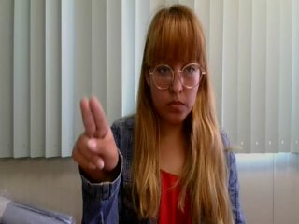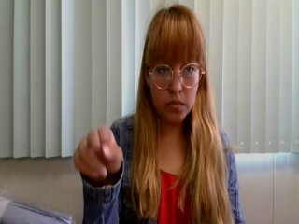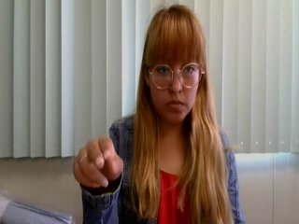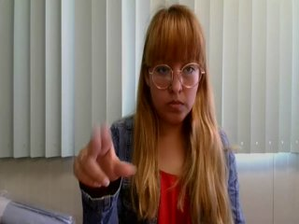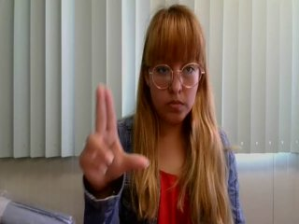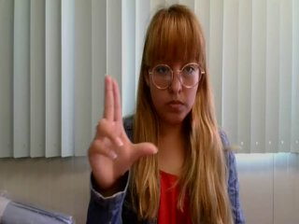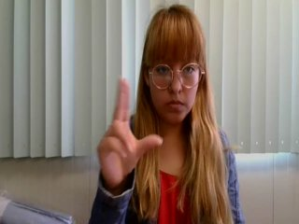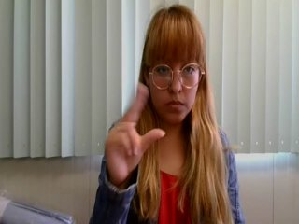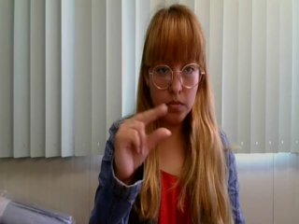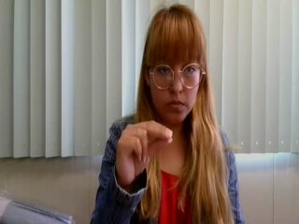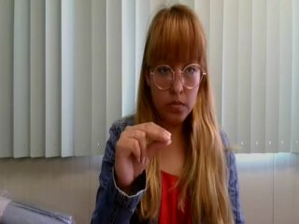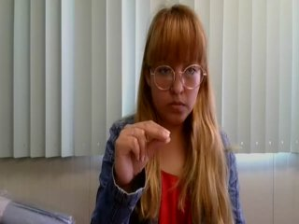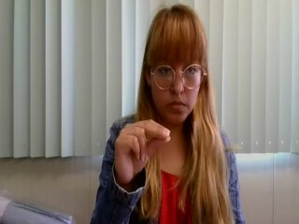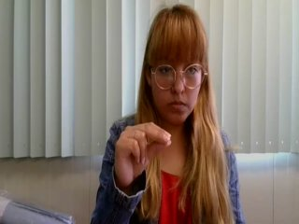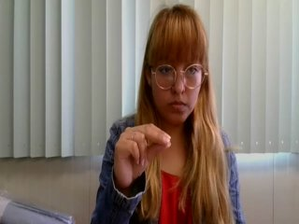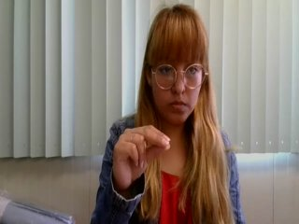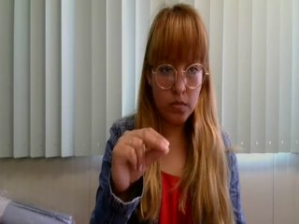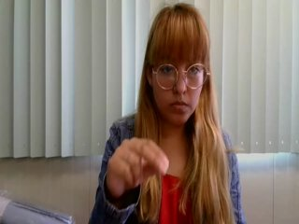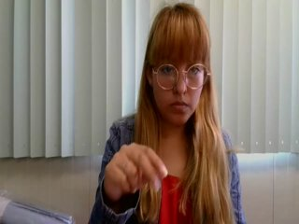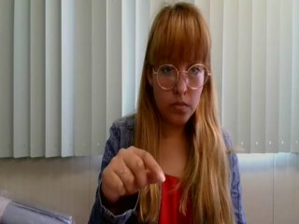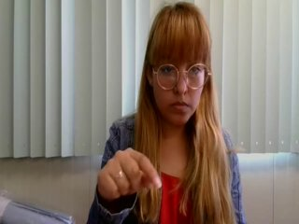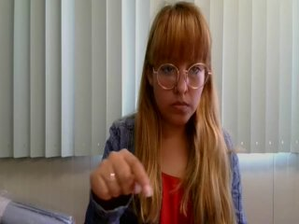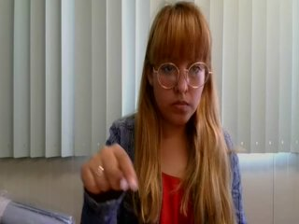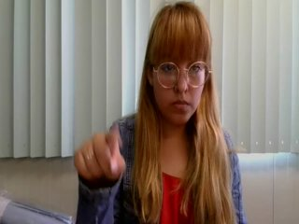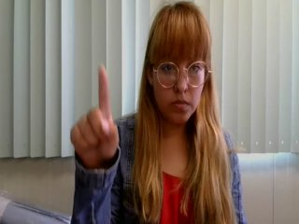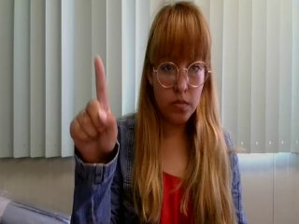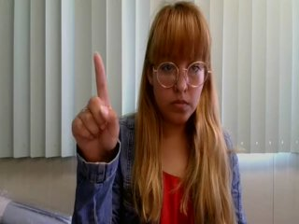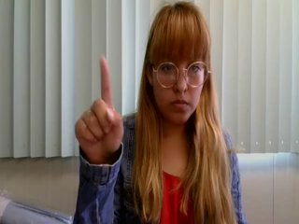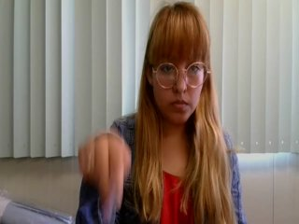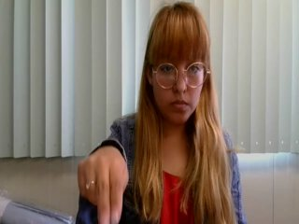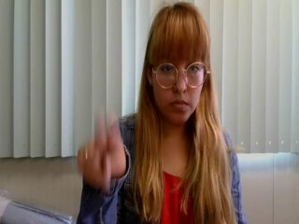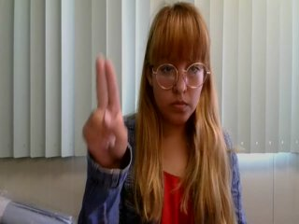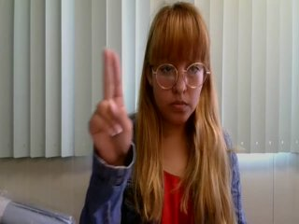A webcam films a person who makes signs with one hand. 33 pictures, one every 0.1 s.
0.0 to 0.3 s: Pointing with two fingers.
0.4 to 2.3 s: Zoom out.
2.4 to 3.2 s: Pointing with two fingers.
